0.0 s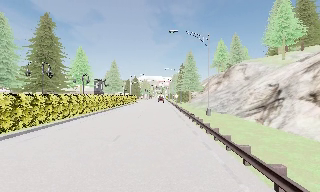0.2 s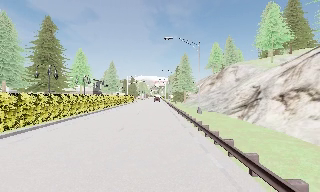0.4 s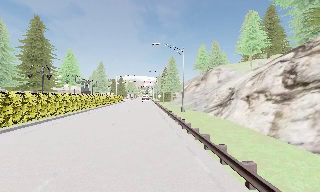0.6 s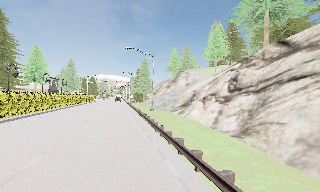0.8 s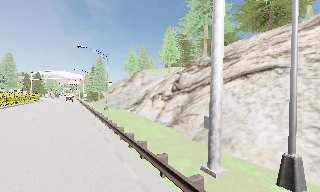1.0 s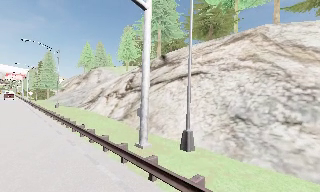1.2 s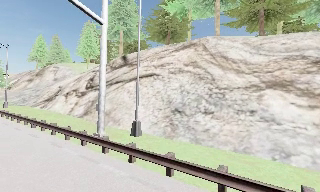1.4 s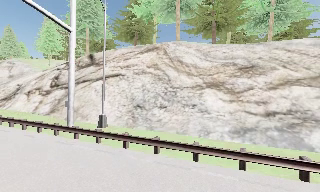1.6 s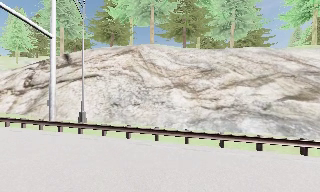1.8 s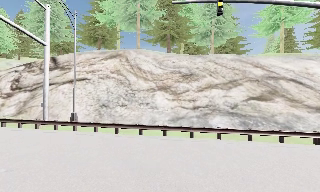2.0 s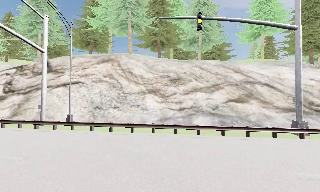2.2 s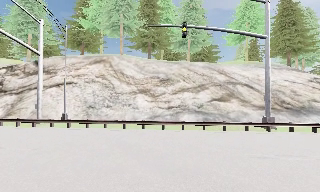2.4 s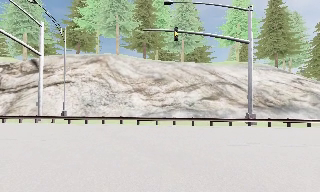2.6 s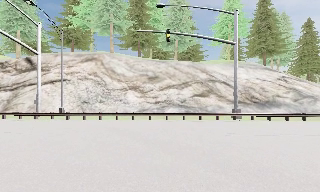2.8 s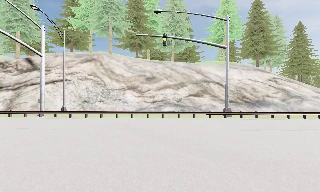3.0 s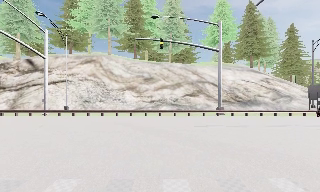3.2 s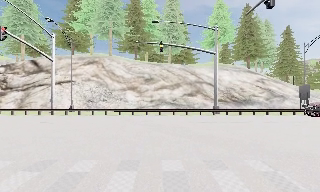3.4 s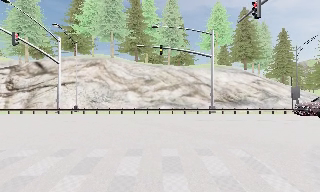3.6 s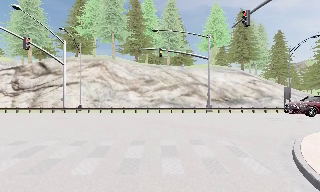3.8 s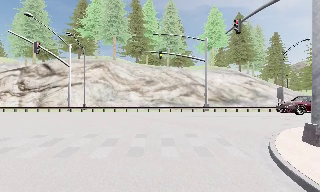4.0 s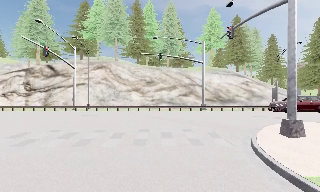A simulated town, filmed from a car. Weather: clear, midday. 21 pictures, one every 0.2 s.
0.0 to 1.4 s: The camera pans to its right, which is clockwise from overhead, by about 65 degrees. It travels backward, about 12 m.
1.4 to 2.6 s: The scene slides to the left, as the camera pans about 20 degrees to its right. It travels backward, about 7 m, so what stands in front gets smaller. It loses speed.
2.6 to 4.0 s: The camera travels backward, about 7 m, so what stands in front gets smaller.
The film runs backward here.
